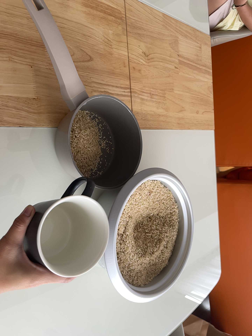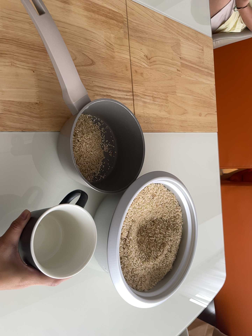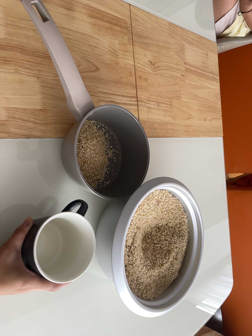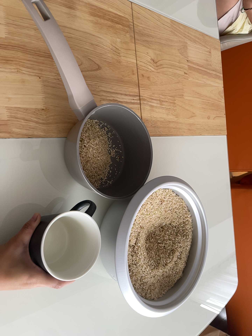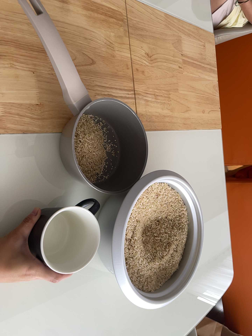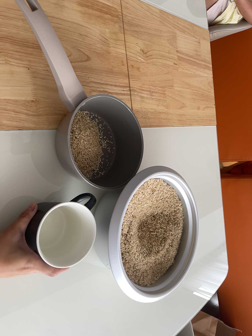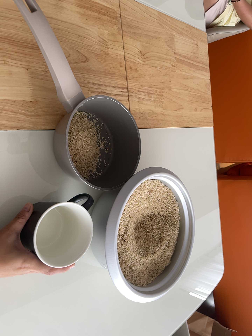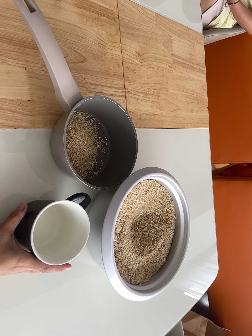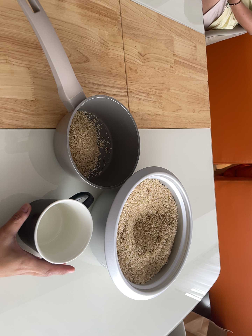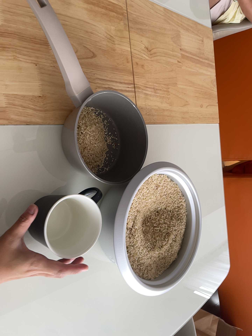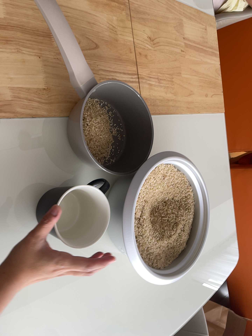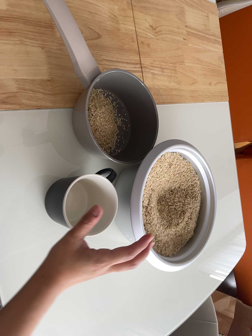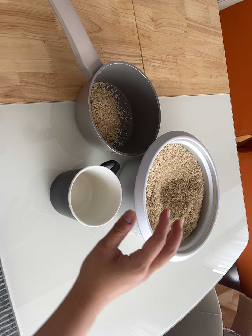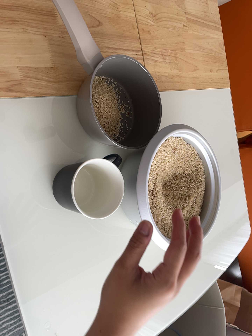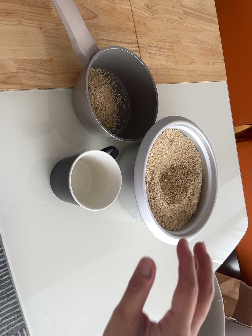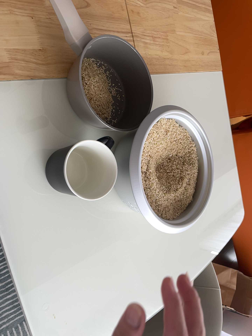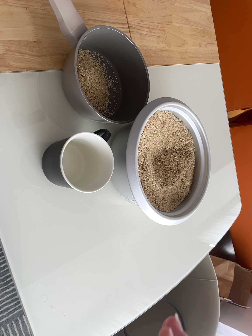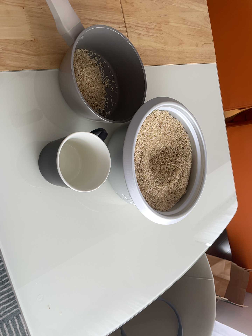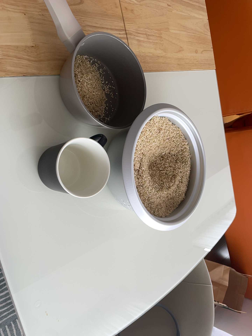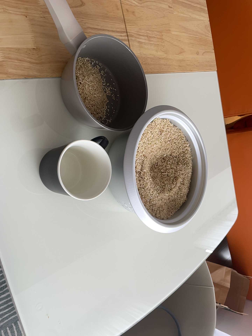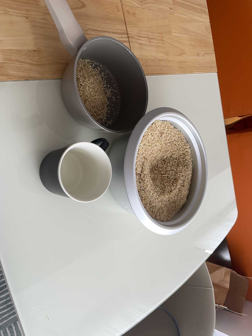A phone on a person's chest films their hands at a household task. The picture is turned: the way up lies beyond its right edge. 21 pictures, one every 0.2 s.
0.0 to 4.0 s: The camera travels toward the bottom of its view, about 6 cm, so close, fixed things drift upward. It rolls about its line of sight by about 10 degrees, and the scene rotates counterclockwise.
The film runs forward here.
